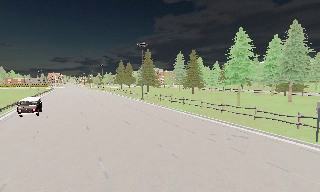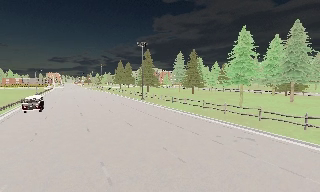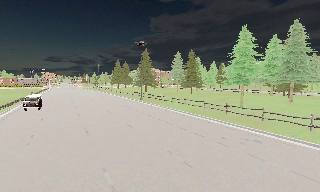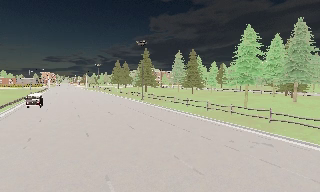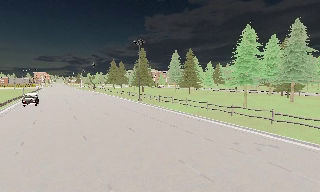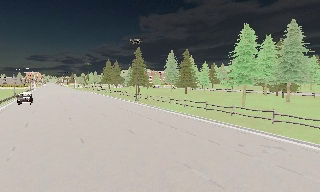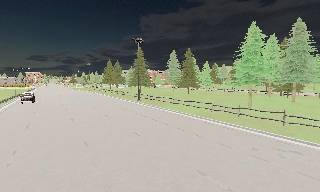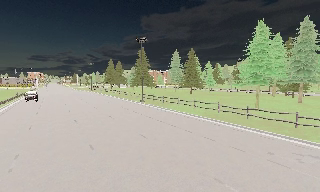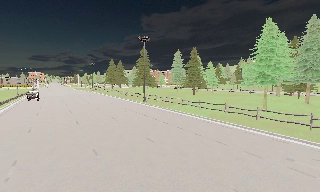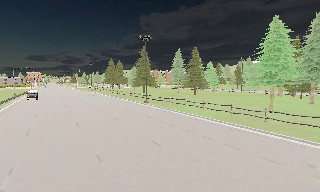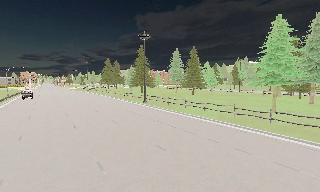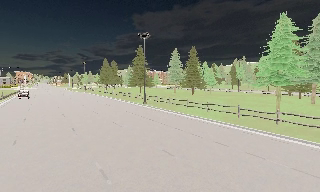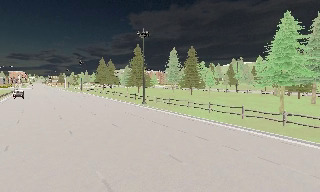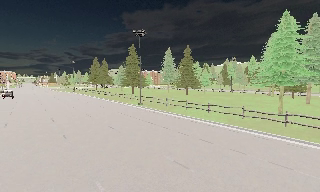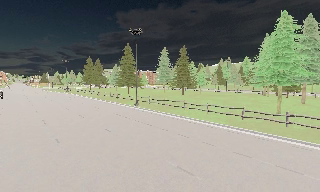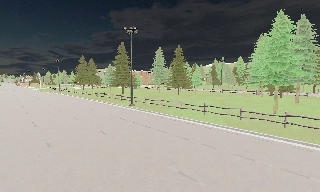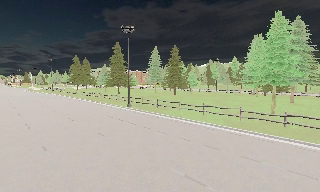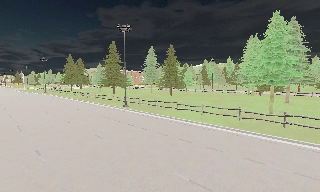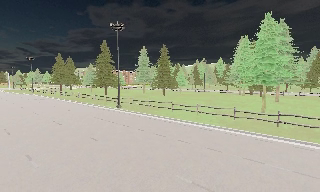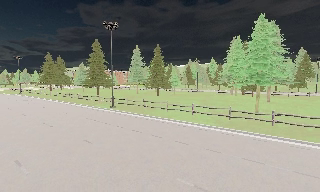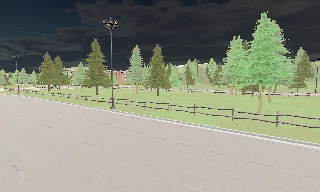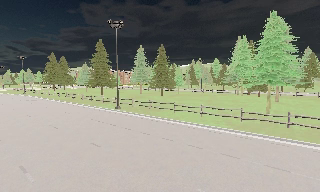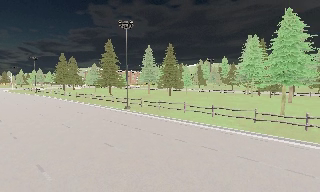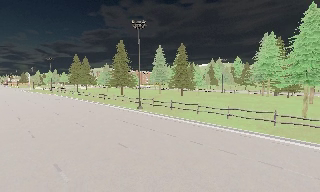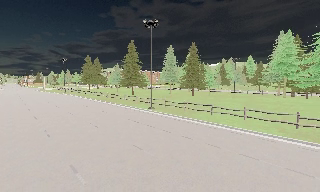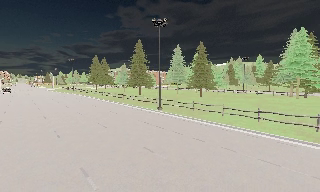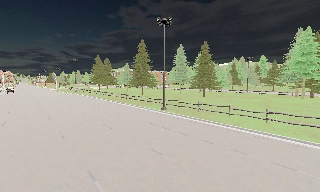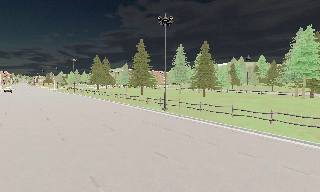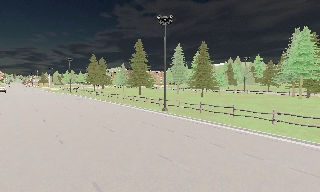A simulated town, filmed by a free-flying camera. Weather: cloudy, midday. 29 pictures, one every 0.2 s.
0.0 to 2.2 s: The camera travels forward and to its left, about 8 m, so what stands in front looms larger.
2.2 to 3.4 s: The camera pans to its right, which is clockwise from overhead, by about 10 degrees. It travels forward and to its left, about 4 m, so what stands in front looms larger. It loses speed.
3.4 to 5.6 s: The camera travels to its left and forward, about 5 m, so close, fixed things drift to the right.
The film runs backward here.
